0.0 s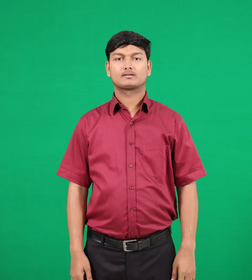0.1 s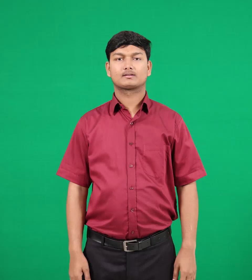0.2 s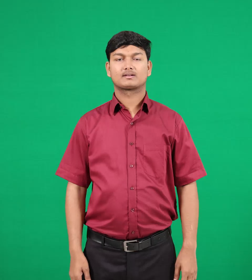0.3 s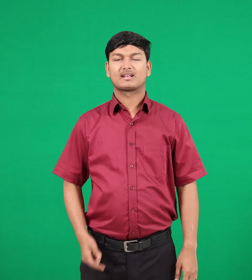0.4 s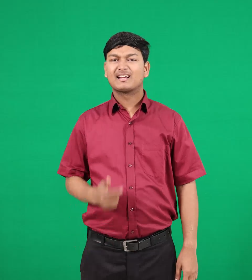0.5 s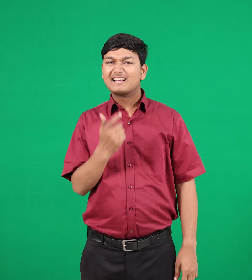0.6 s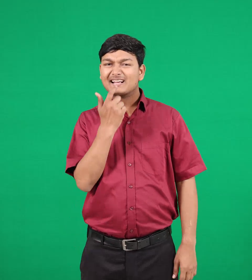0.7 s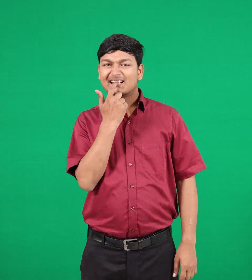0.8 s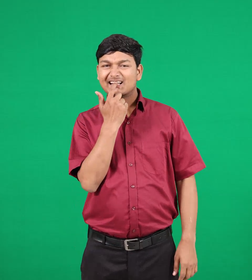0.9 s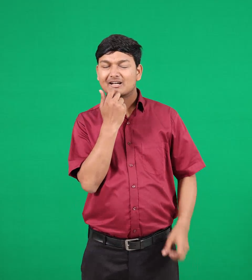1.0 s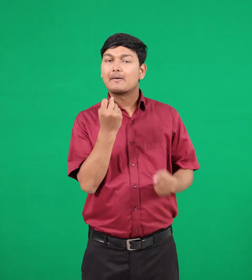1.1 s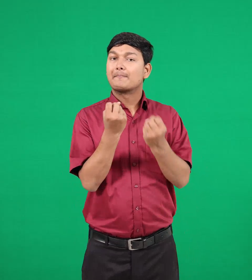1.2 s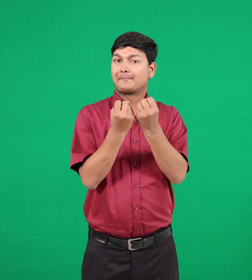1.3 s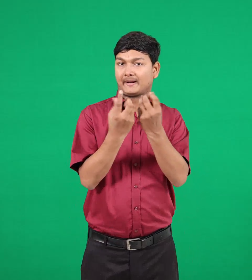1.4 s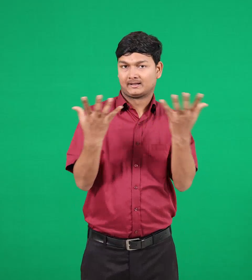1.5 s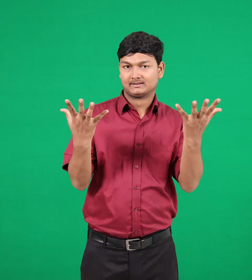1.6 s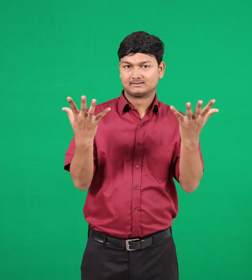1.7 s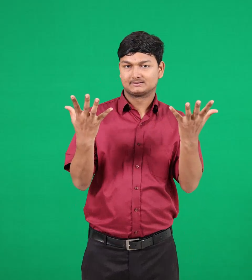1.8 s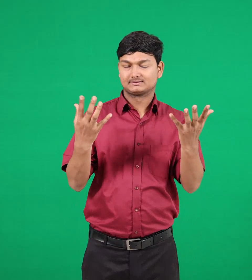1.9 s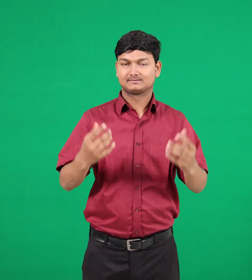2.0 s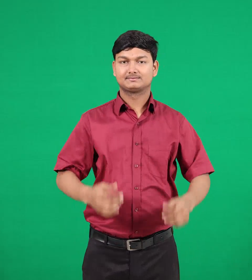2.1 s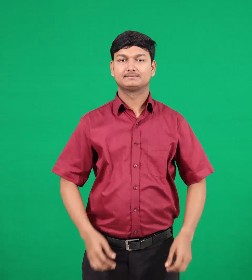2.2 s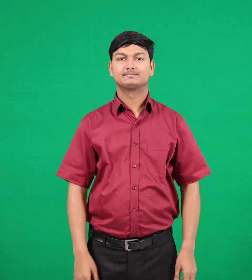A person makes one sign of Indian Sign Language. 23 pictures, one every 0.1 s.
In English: teeth
